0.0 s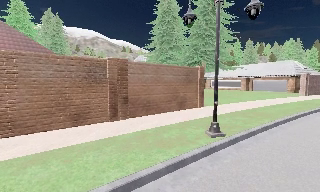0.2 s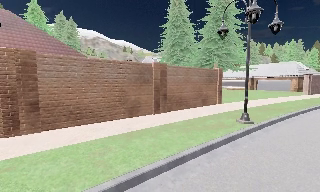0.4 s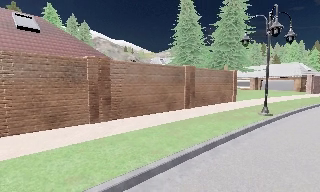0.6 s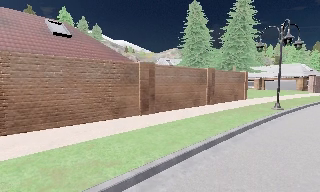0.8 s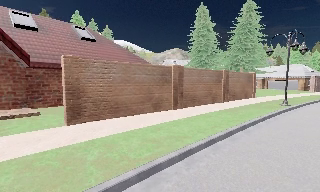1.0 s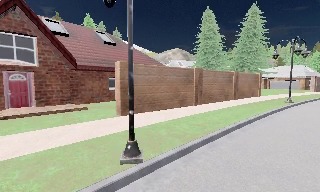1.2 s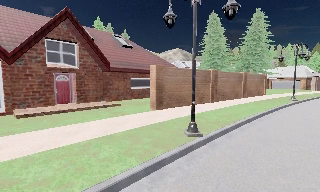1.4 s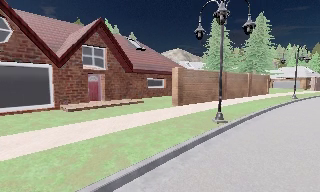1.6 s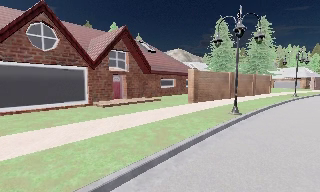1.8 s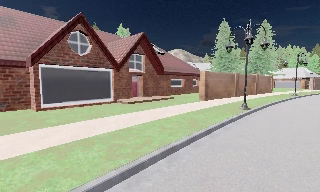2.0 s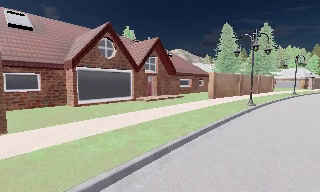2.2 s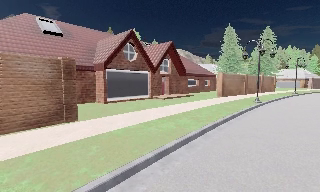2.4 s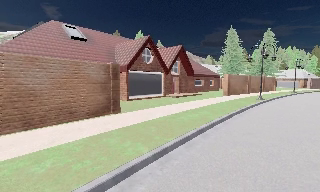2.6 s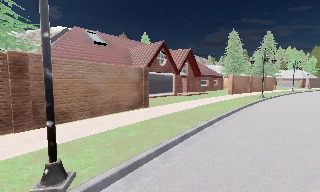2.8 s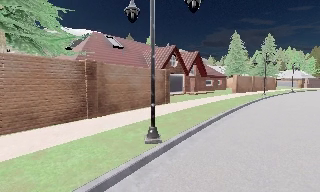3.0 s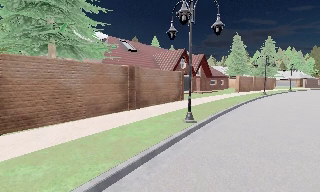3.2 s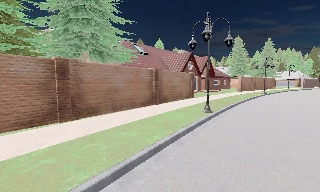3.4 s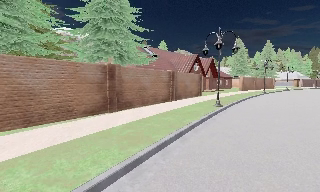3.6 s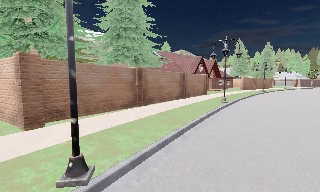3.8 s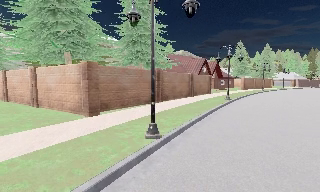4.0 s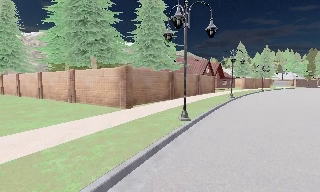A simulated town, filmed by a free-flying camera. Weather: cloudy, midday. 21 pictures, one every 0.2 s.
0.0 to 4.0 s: The camera travels backward and to its left, about 45 m, so what stands in front gets smaller.
The film runs forward here.
